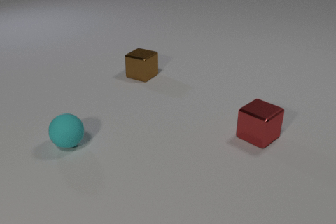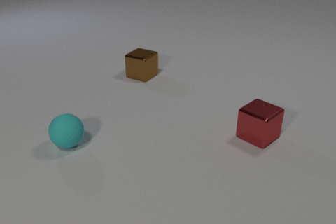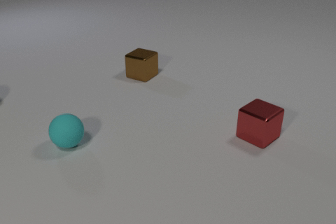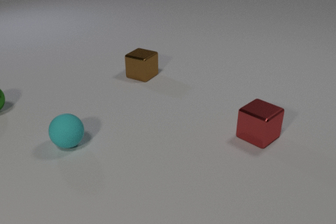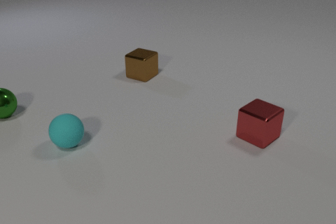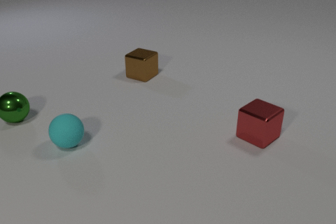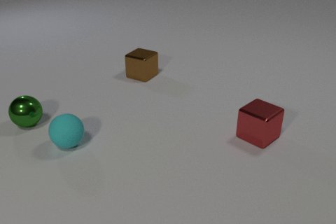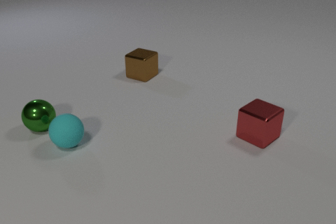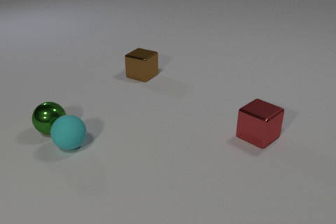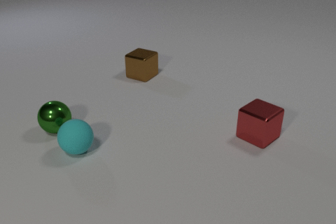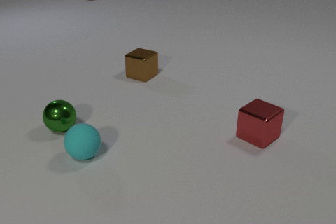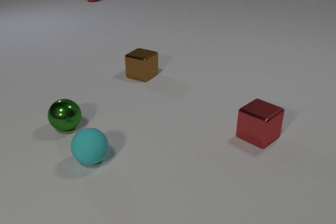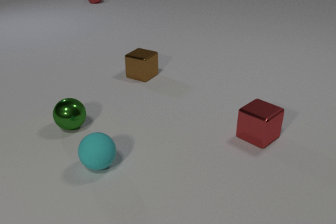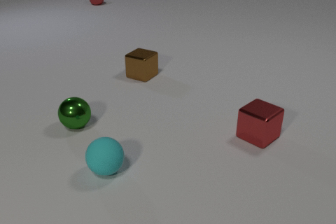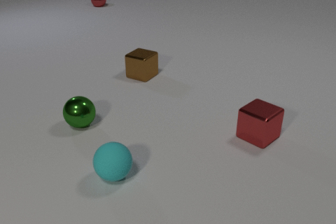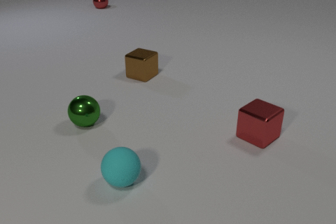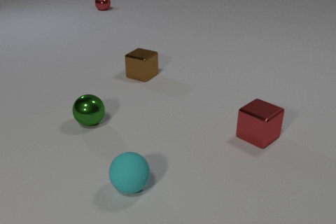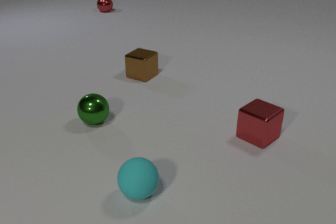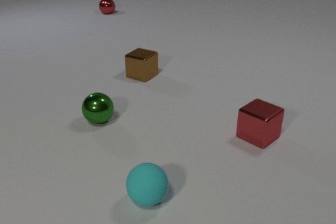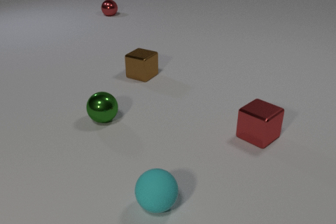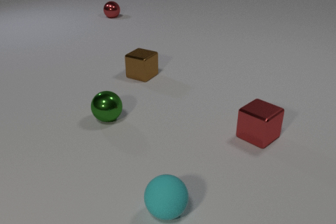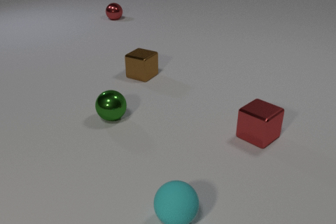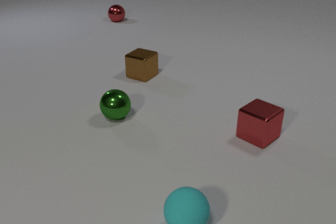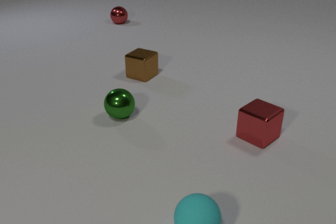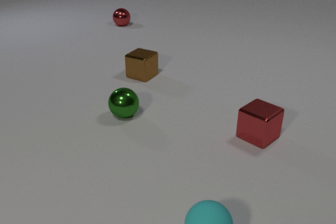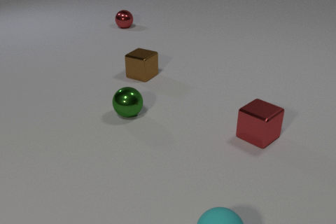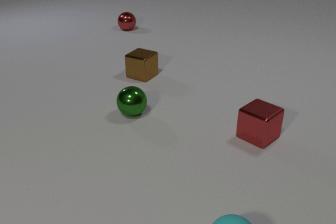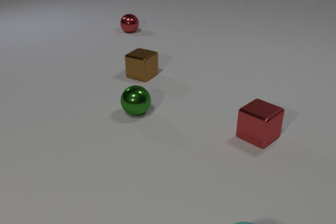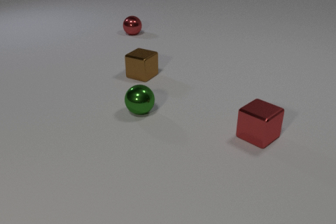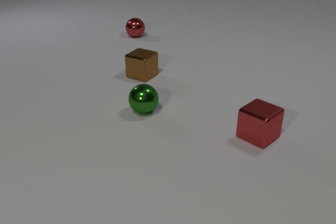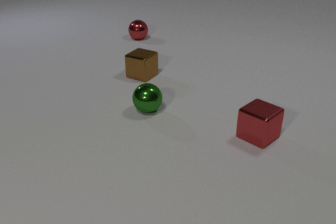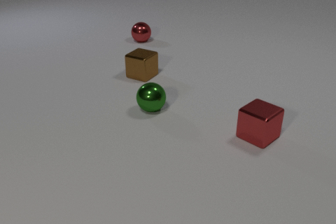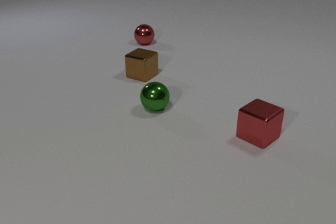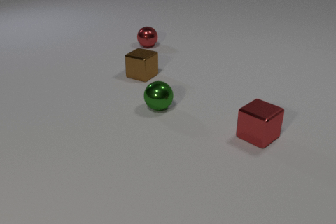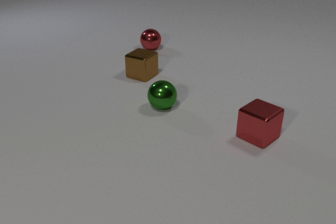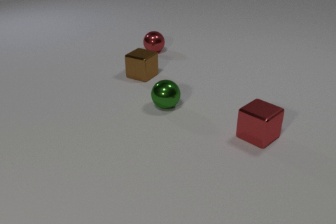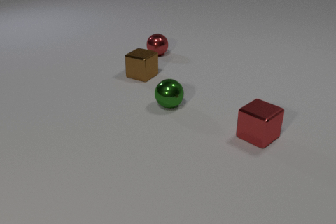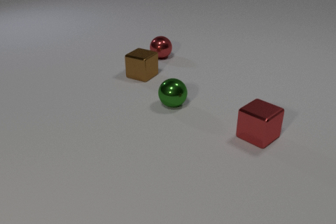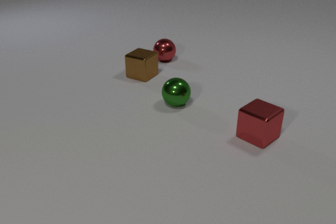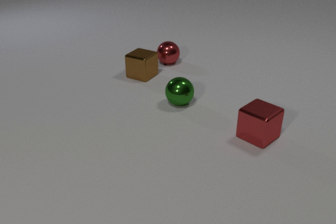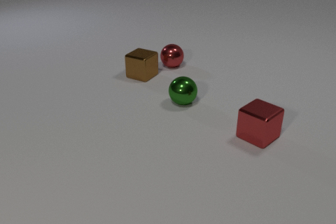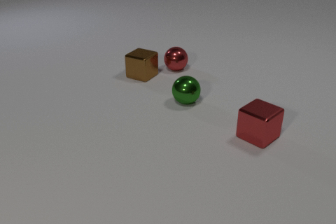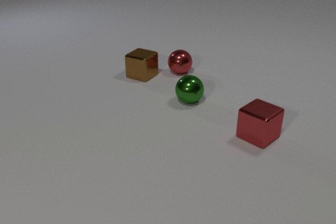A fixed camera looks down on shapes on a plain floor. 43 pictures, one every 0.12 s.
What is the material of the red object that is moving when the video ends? metal.
What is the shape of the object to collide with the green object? sphere.
How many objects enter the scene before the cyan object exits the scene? 2.
0.00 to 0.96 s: The green metal sphere comes in at the left edge, rolls toward the camera and to the right. The green metal sphere and the cyan rubber sphere collide.
0.96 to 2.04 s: The green metal sphere rolls to the right. The cyan rubber sphere rolls toward the camera and to the right. The red metal sphere comes in at the top edge, rolls toward the camera.
2.04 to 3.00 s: The green metal sphere rolls to the right. The cyan rubber sphere rolls to the right and toward the camera. The red metal sphere rolls toward the camera.
3.00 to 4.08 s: The green metal sphere rolls to the right. The cyan rubber sphere rolls to the right and toward the camera, leaves at the bottom edge. The red metal sphere rolls toward the camera.
4.08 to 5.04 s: The green metal sphere rolls to the right and away from the camera. The red metal sphere rolls toward the camera and to the right.
